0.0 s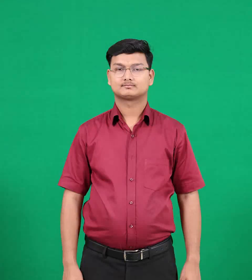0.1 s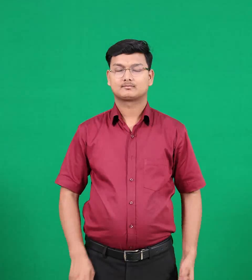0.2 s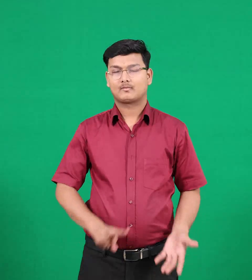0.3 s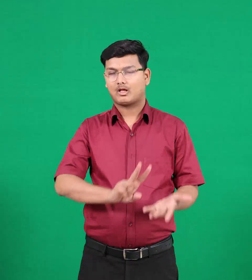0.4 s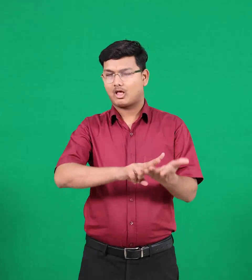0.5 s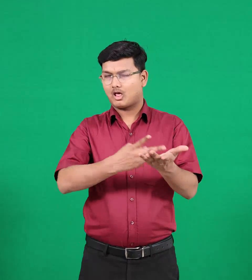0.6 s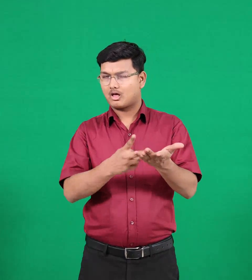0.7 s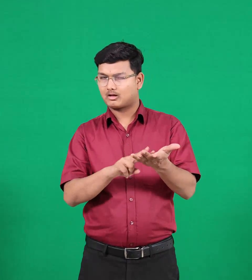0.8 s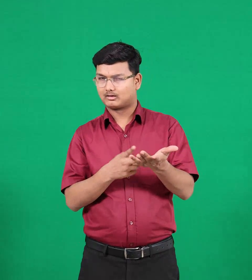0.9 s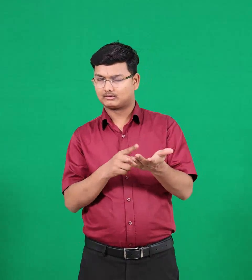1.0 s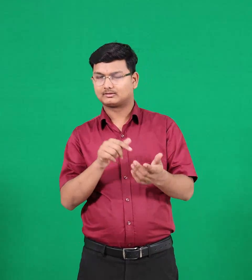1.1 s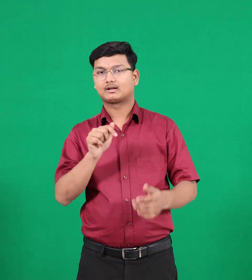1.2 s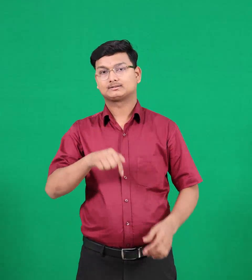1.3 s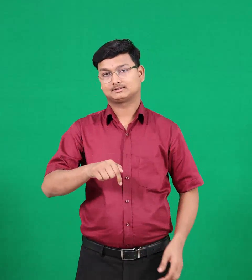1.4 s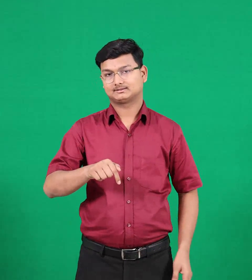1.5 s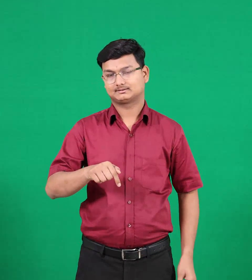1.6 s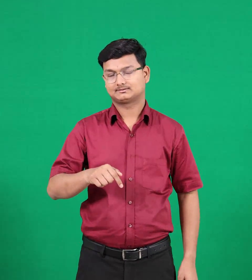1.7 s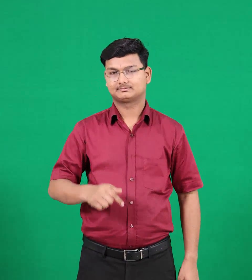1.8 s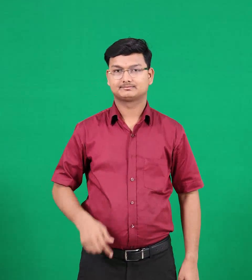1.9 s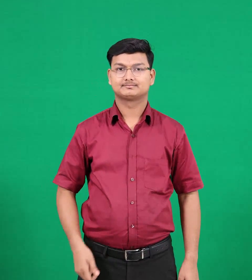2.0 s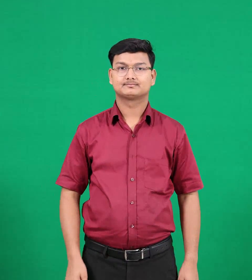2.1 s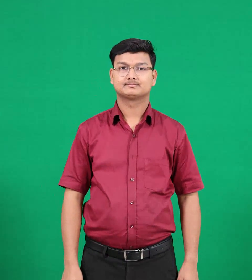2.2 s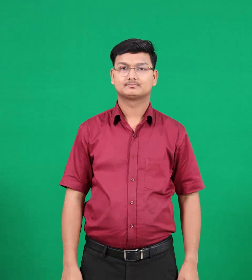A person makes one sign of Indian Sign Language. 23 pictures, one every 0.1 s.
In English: cheating
